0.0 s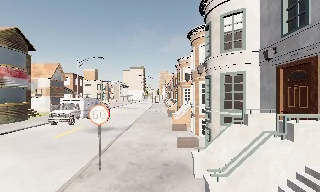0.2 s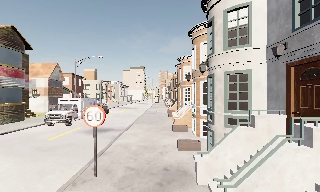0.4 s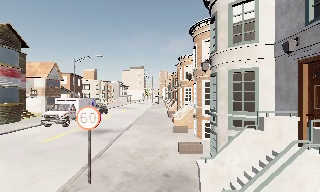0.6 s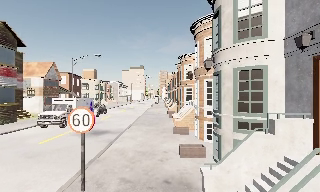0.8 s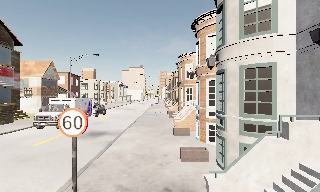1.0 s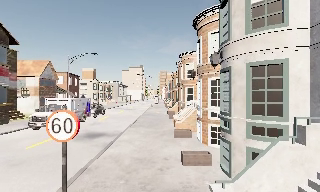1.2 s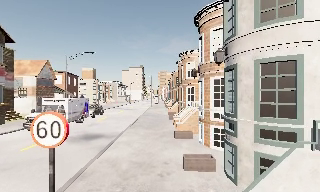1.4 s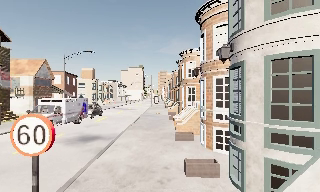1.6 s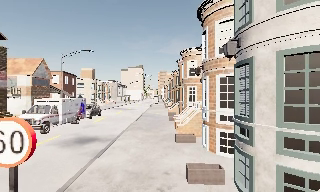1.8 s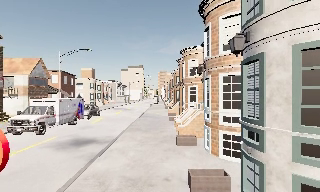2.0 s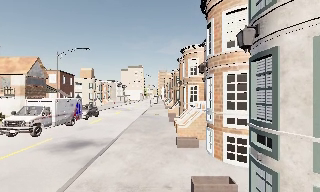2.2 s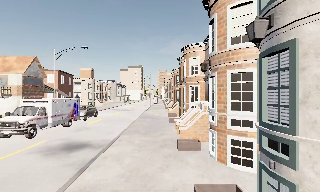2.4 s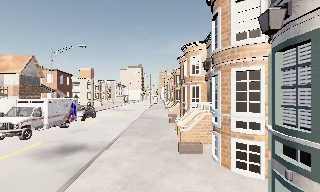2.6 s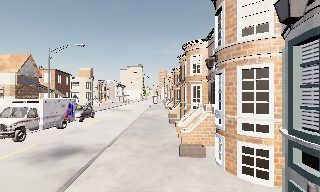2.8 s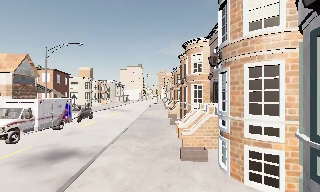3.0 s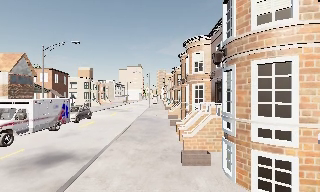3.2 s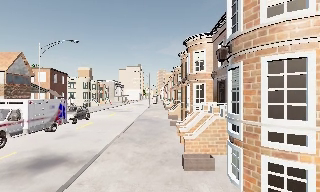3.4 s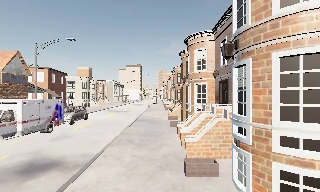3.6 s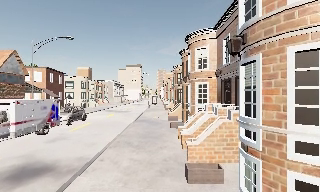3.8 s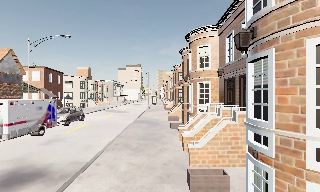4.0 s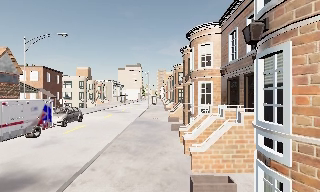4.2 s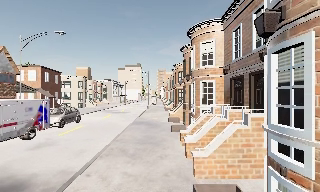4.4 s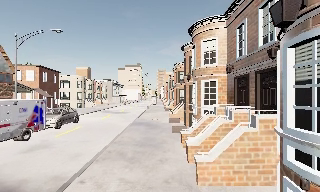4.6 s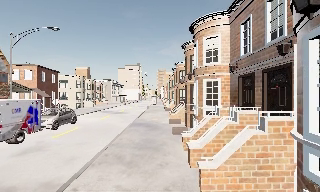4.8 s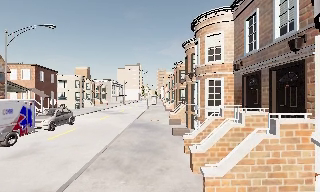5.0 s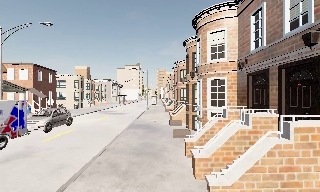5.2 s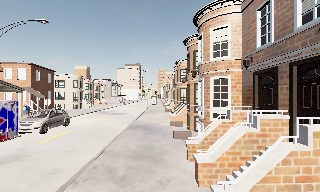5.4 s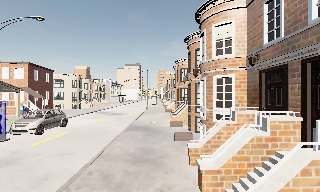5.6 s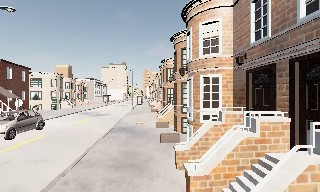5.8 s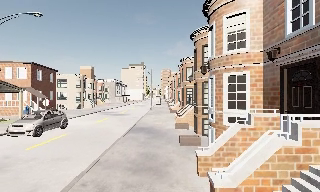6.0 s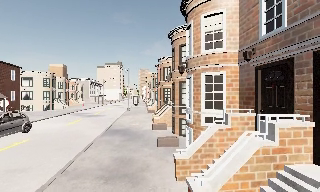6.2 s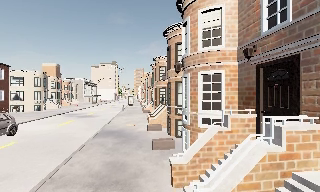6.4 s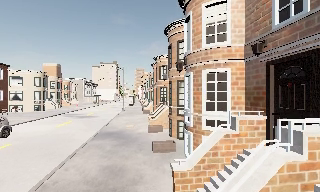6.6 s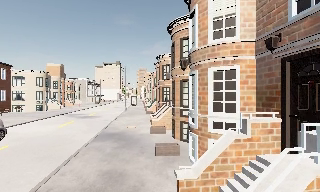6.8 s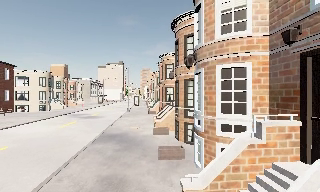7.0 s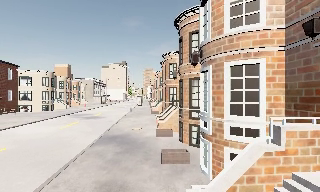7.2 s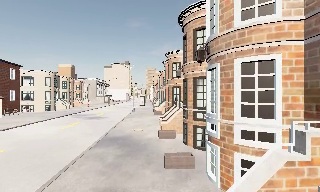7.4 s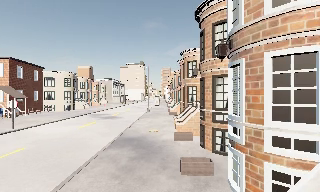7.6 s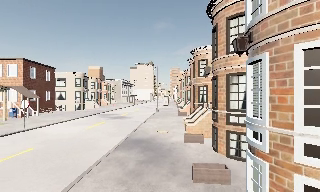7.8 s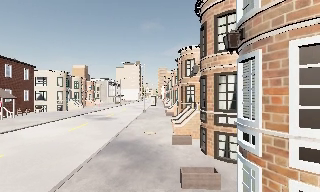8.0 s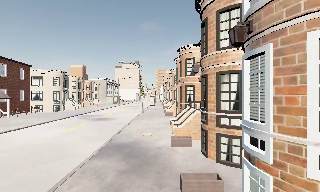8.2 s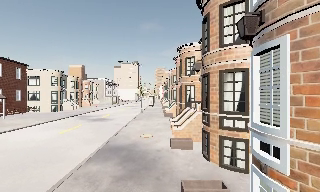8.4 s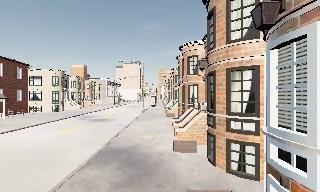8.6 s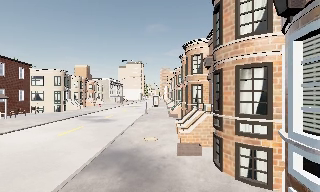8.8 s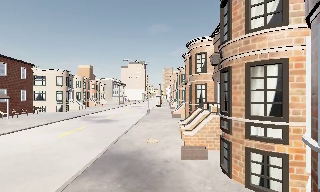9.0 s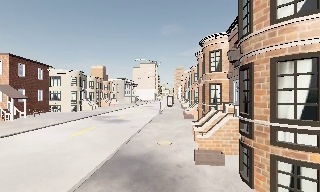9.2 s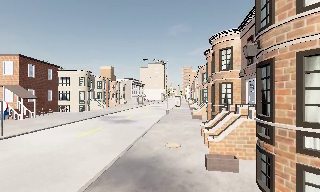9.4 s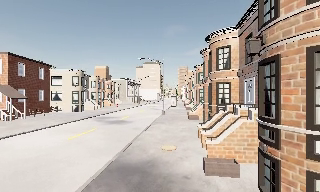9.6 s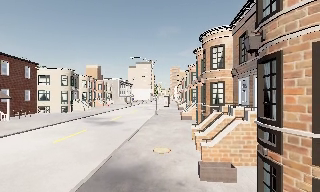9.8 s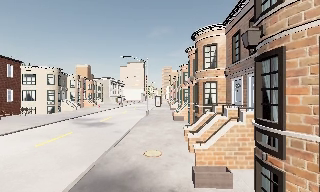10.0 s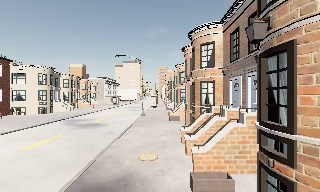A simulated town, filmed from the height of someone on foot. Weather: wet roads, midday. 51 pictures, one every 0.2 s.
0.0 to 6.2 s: The camera travels forward, about 12 m, so what stands in front looms larger.
6.2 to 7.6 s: The camera swings to its left by about 15 degrees, and the scene slides to the right. It travels forward, about 2.5 m, so what stands in front looms larger.
7.6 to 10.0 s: The camera travels forward, about 4.5 m, so what stands in front looms larger.
The film runs forward here.
